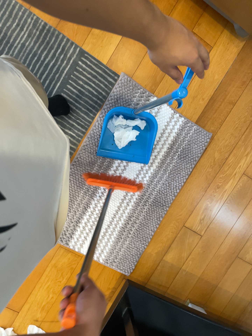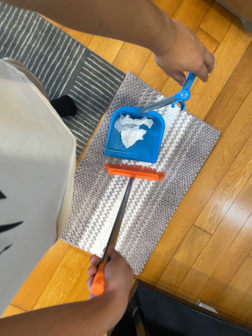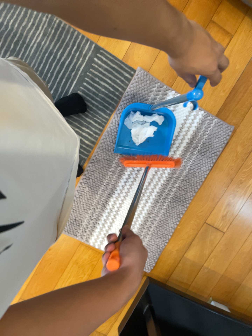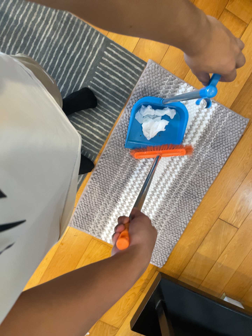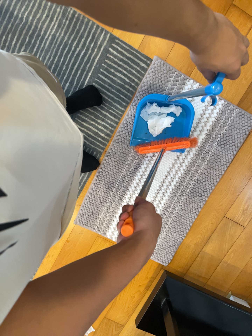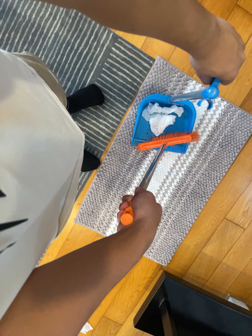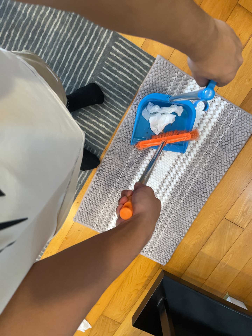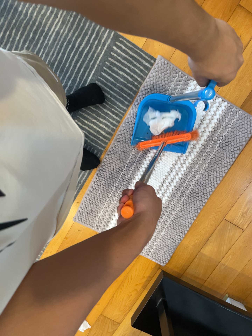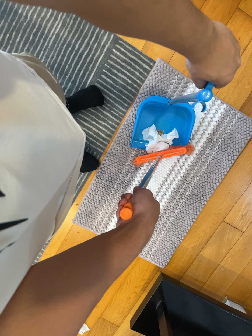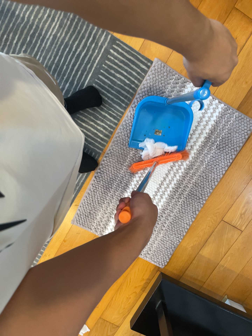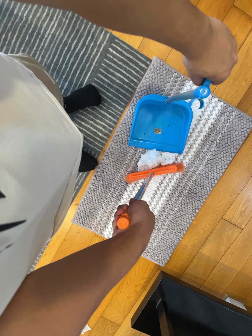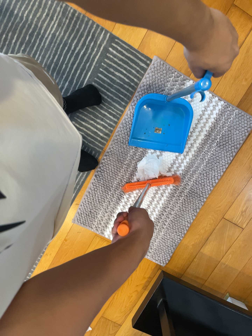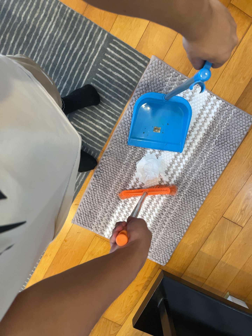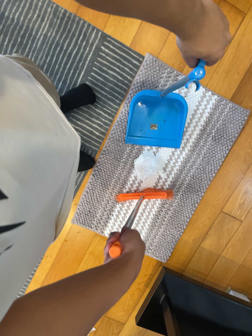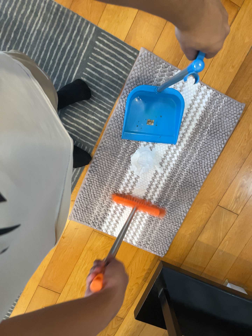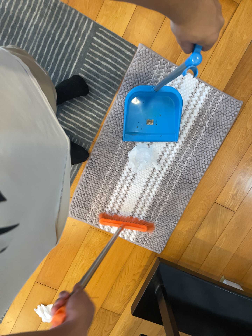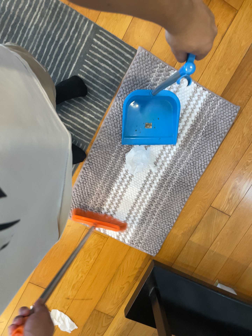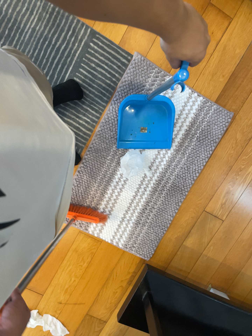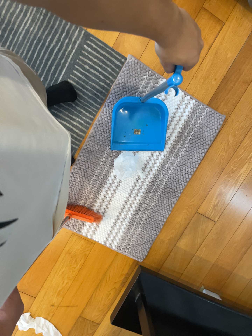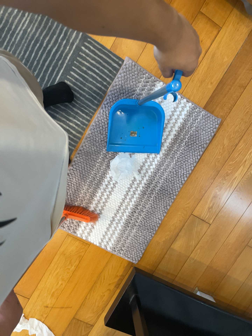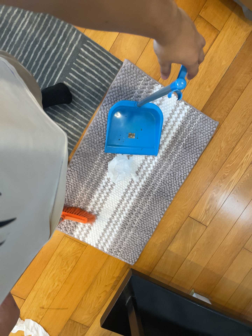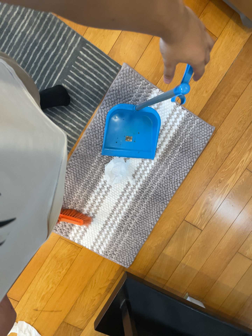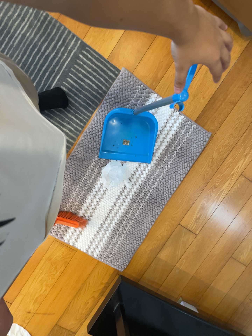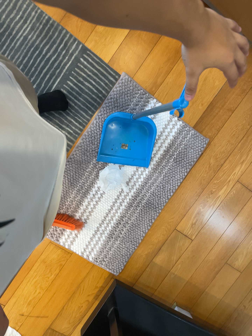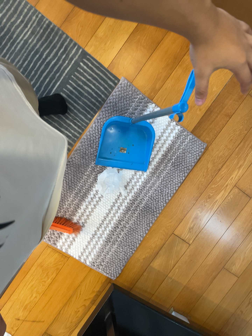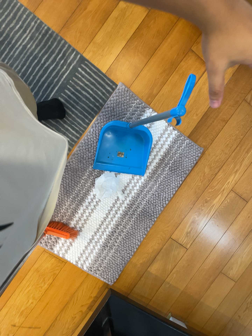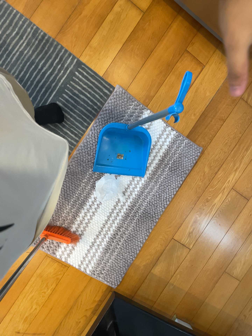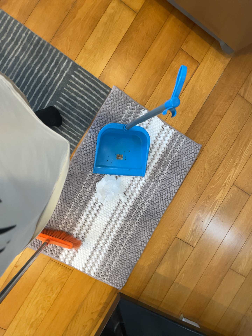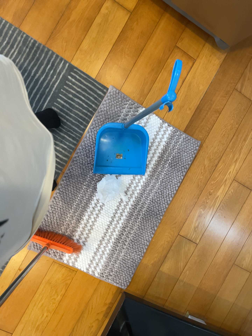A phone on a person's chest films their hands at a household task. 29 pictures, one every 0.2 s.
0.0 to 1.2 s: The camera shifts only a little, or ends up much as it began.
1.2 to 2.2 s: The camera keeps its place and its aim.
2.2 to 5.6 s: The camera pans to its right by about 10 degrees. It travels toward the bottom of its view, about 8 cm.
The film runs backward here.
